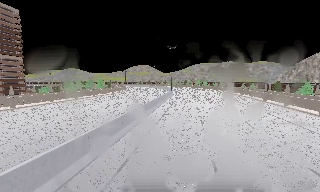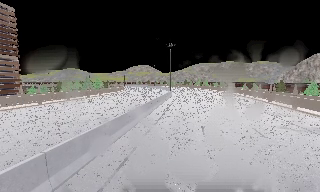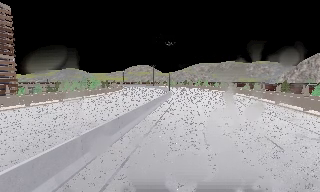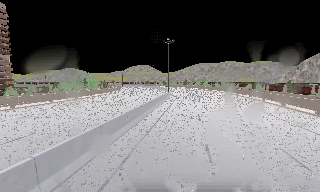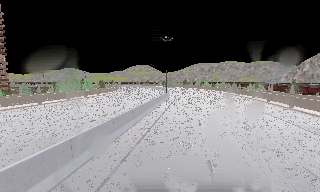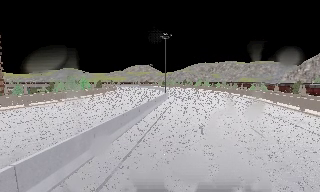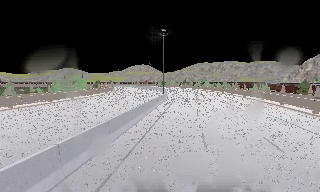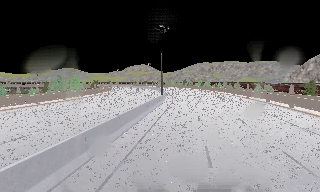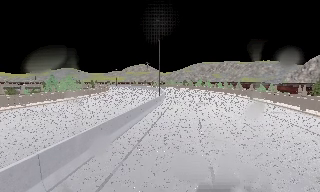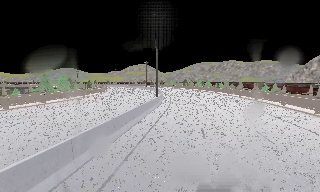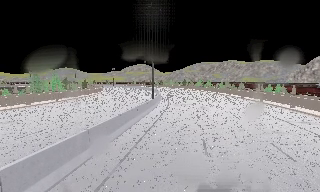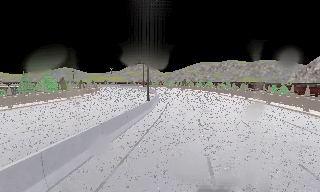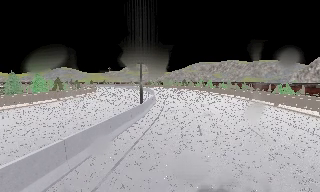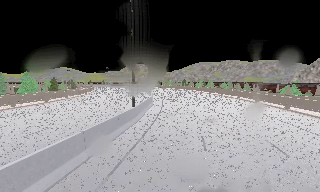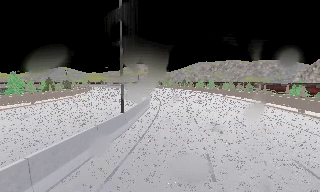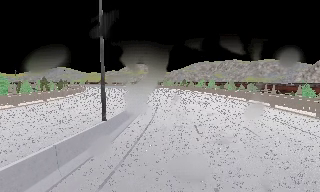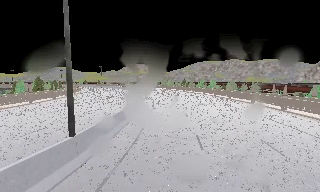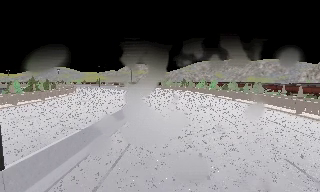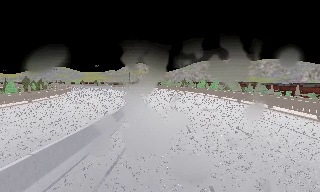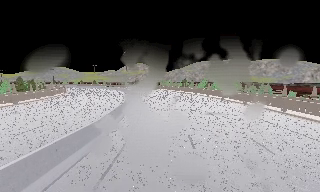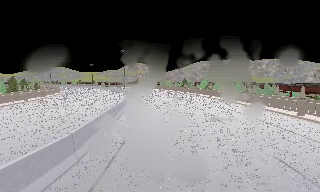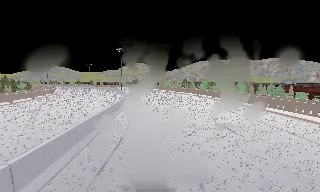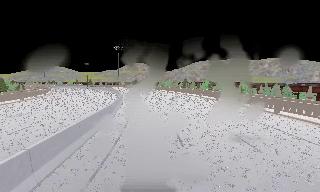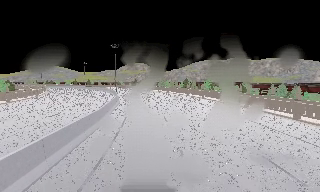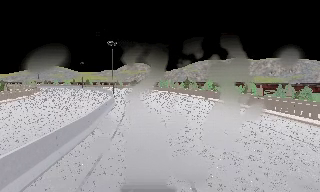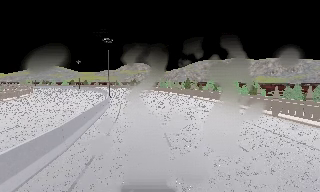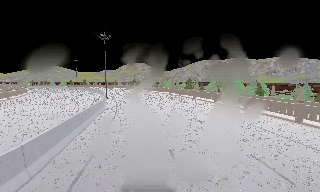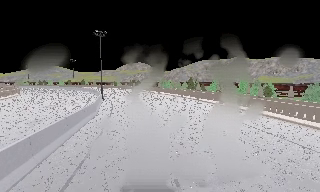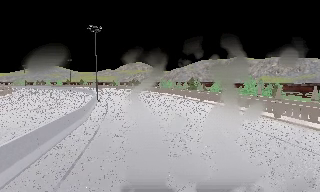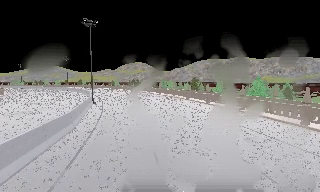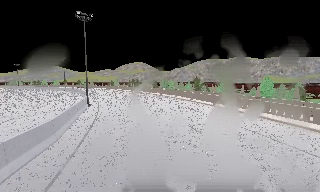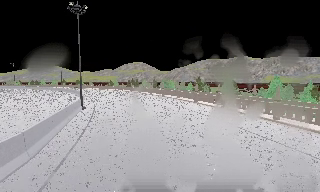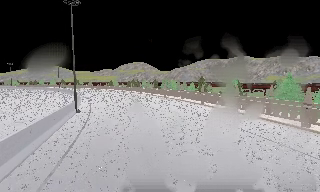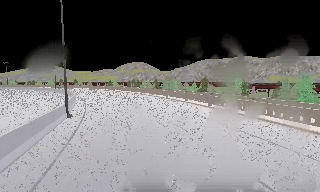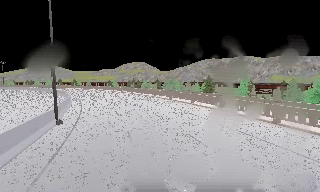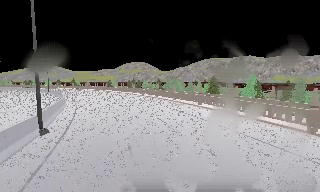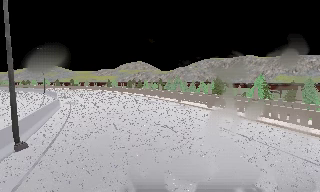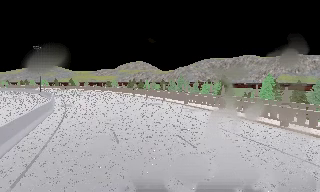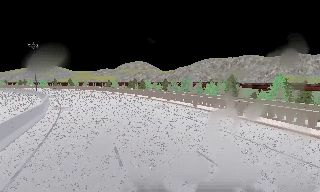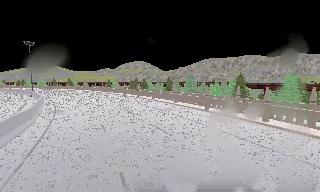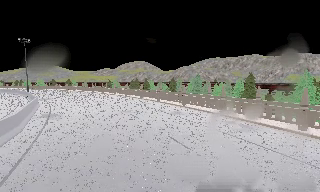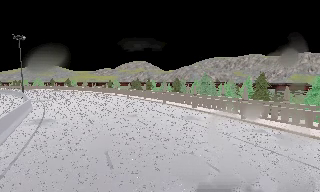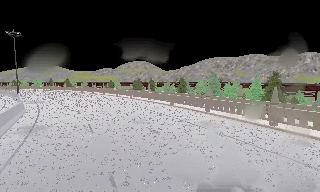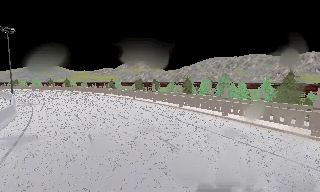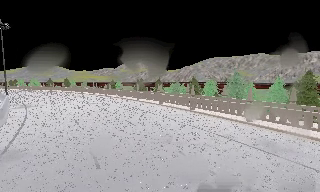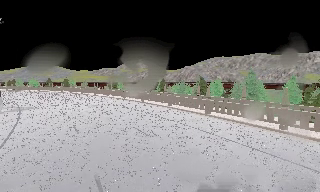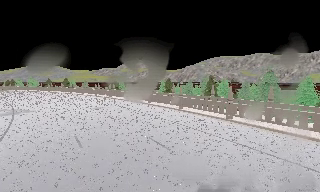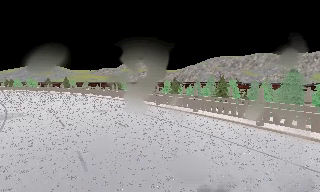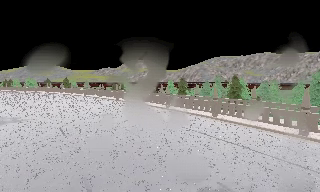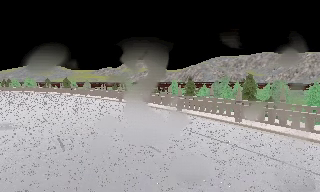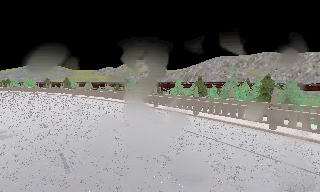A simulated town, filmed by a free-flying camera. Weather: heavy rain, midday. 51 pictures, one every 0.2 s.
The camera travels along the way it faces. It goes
forward.
0.0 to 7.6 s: The camera travels forward, about 85 m, so what stands in front looms larger.
7.6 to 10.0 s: The camera travels forward and to its left, about 30 m, so what stands in front looms larger.
The film runs forward here.
